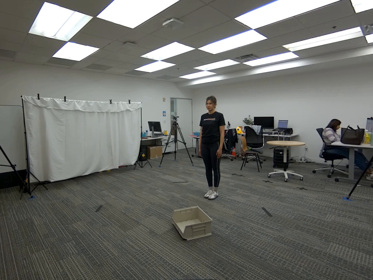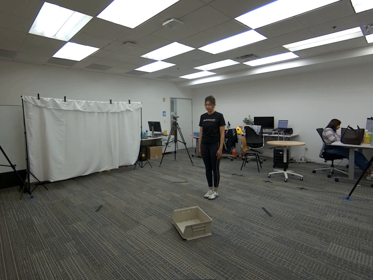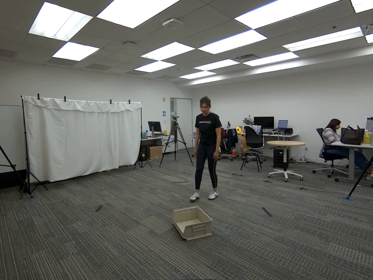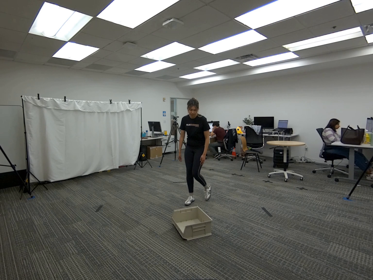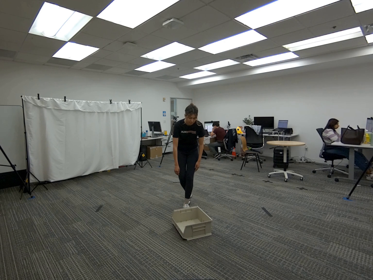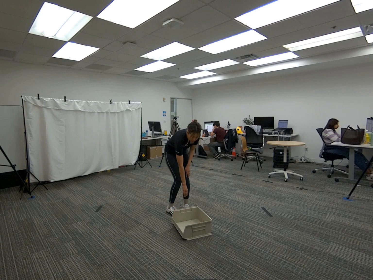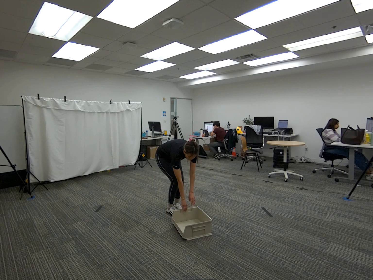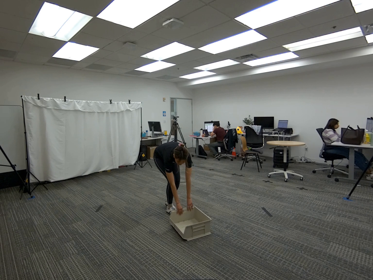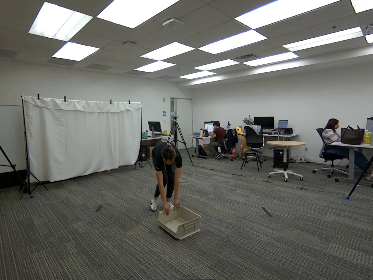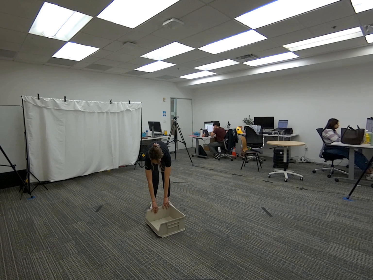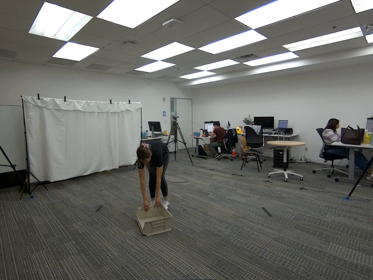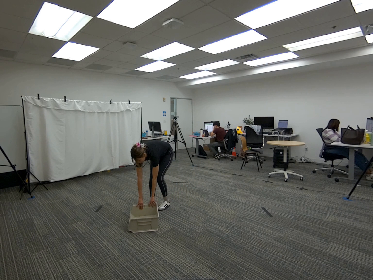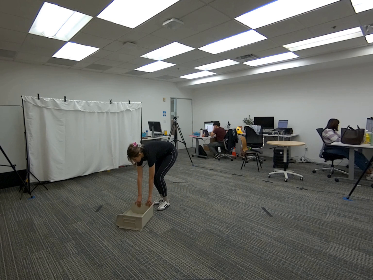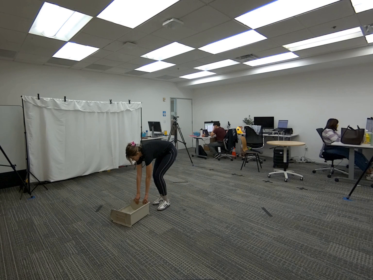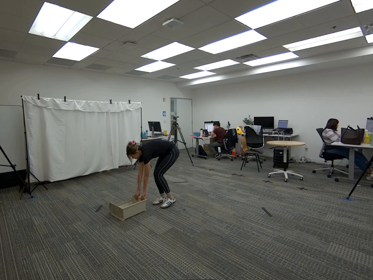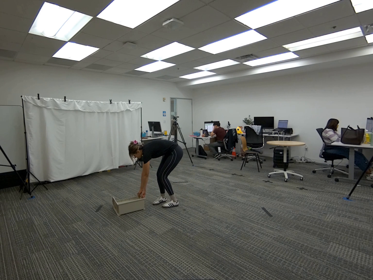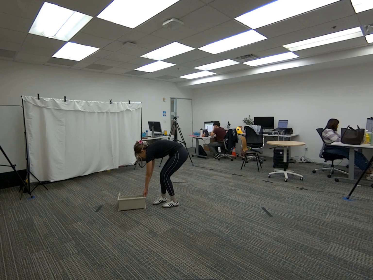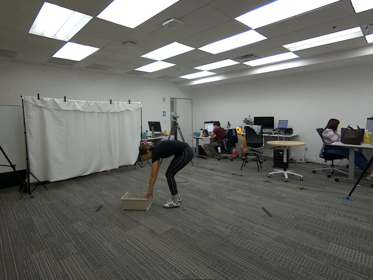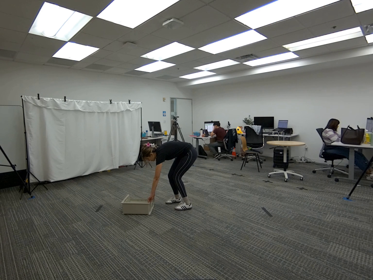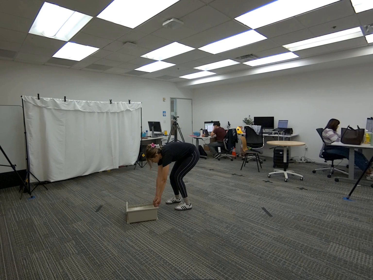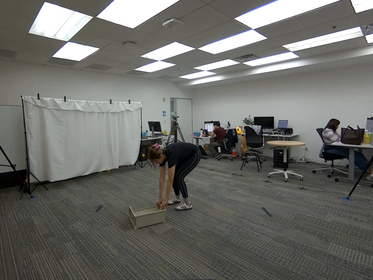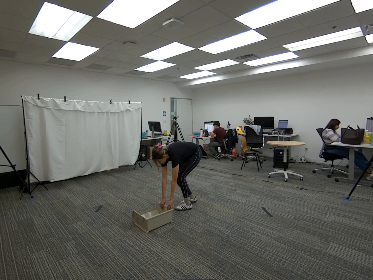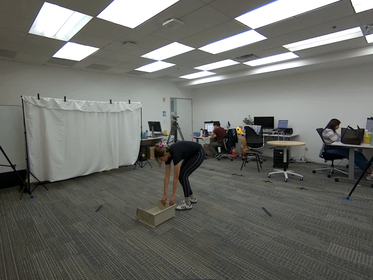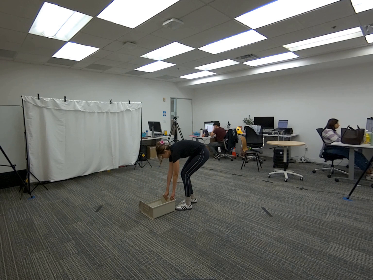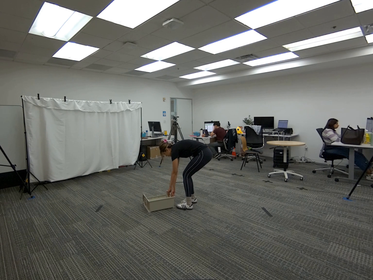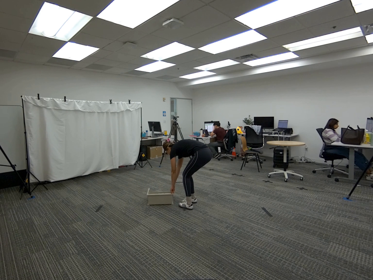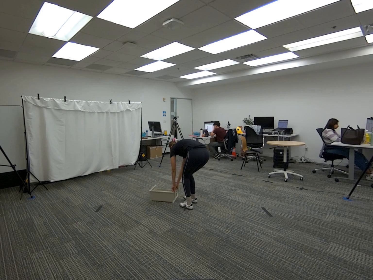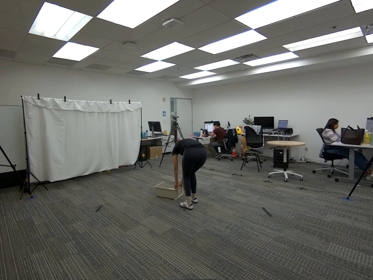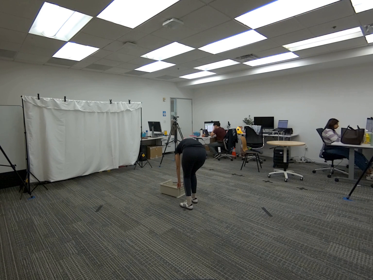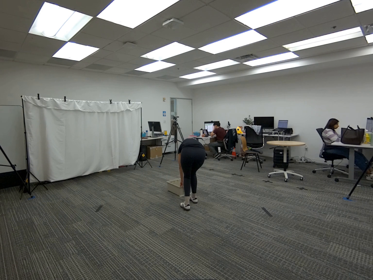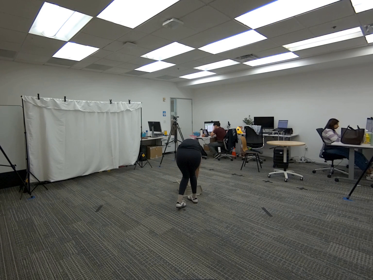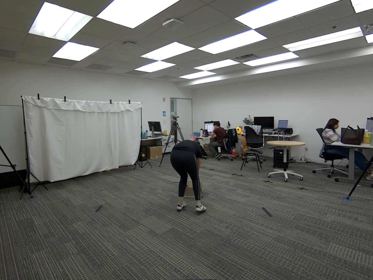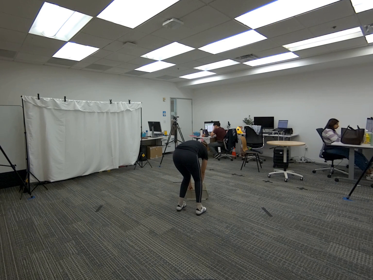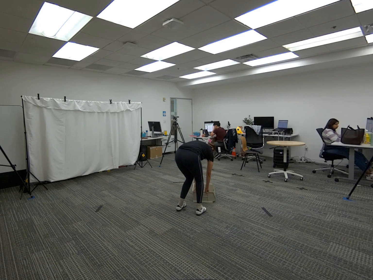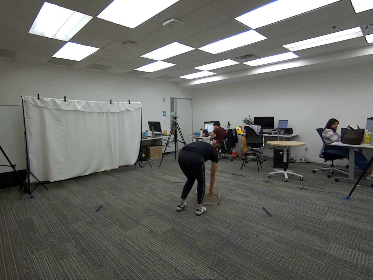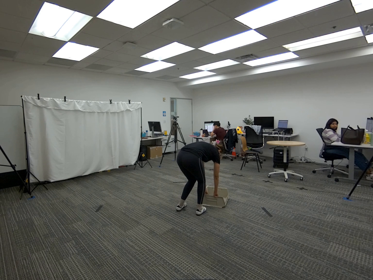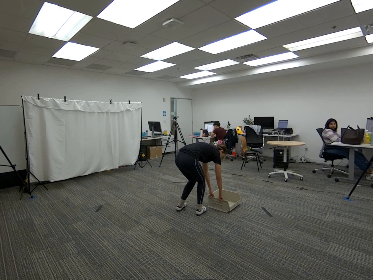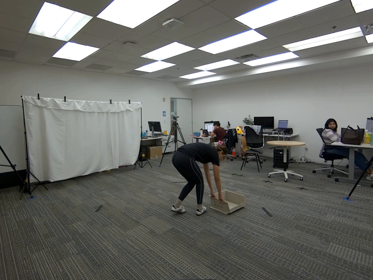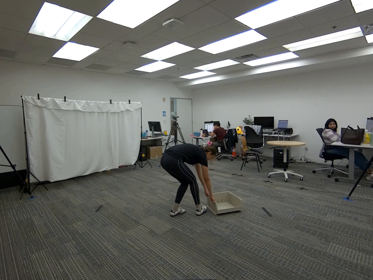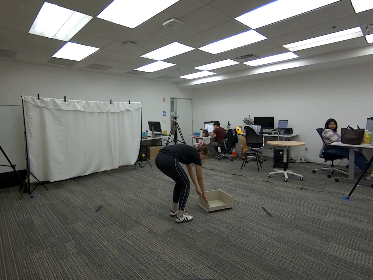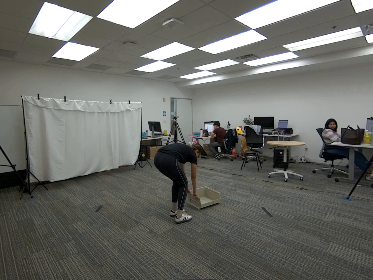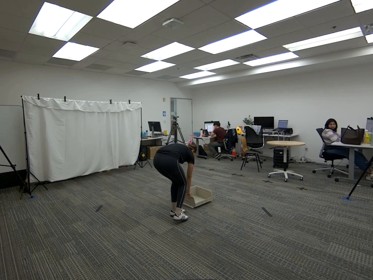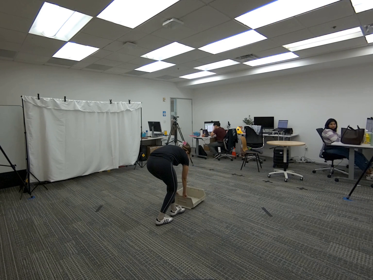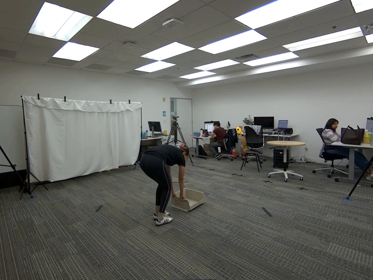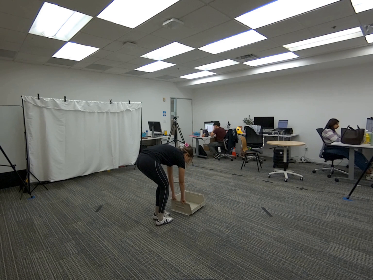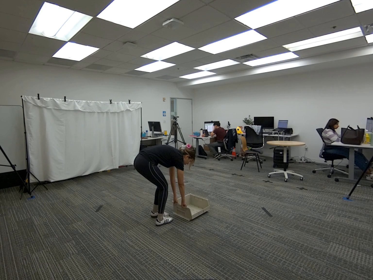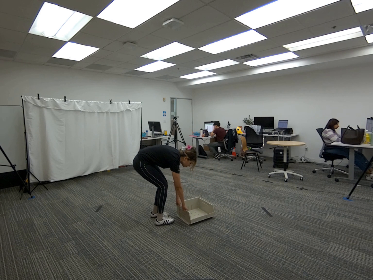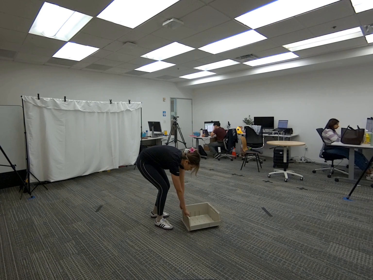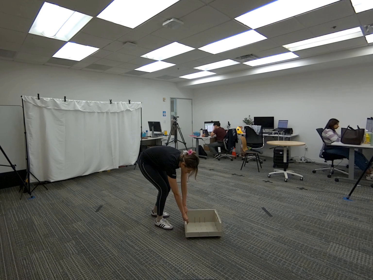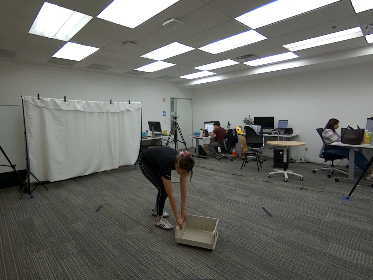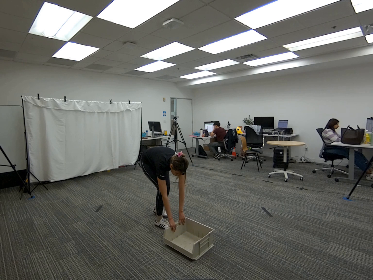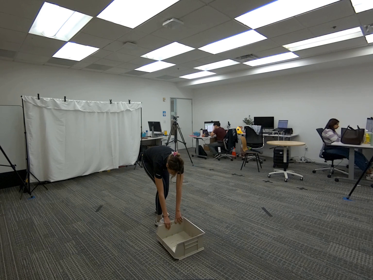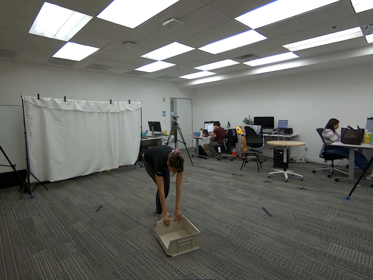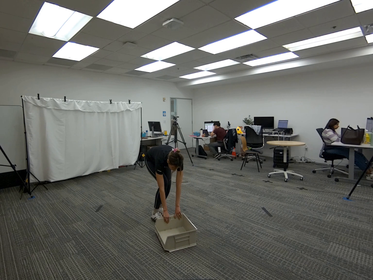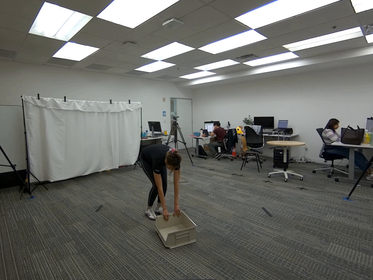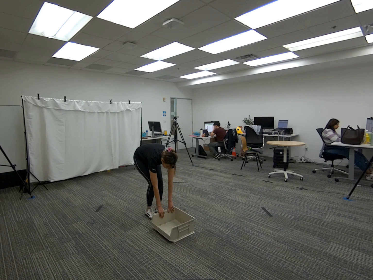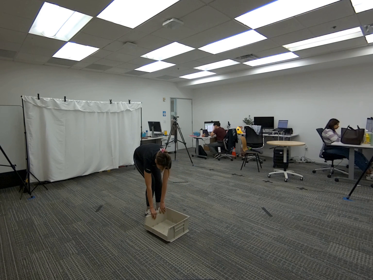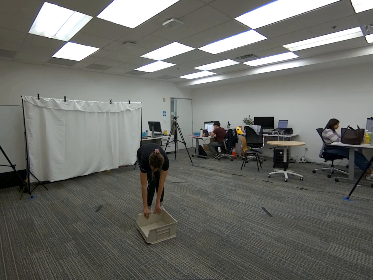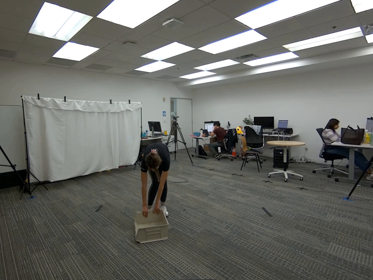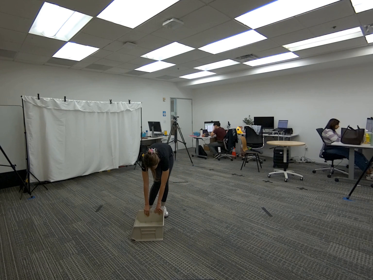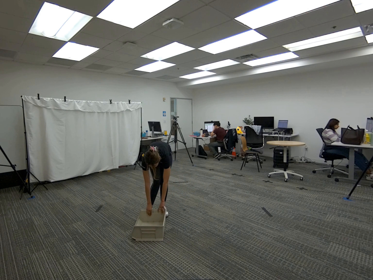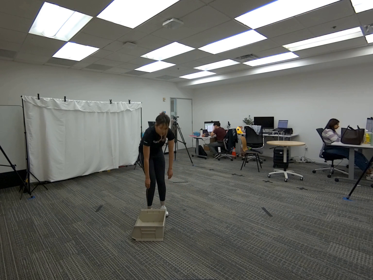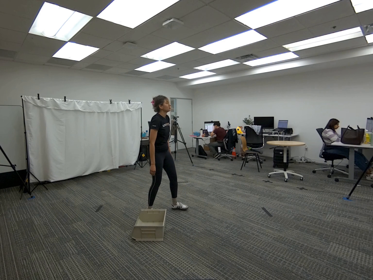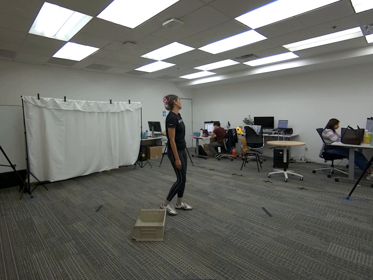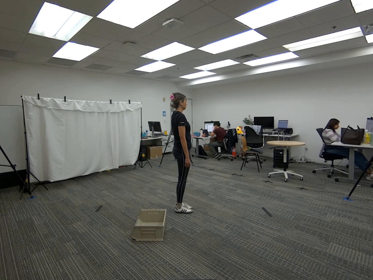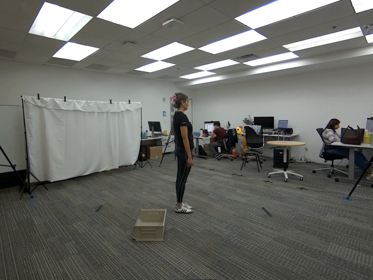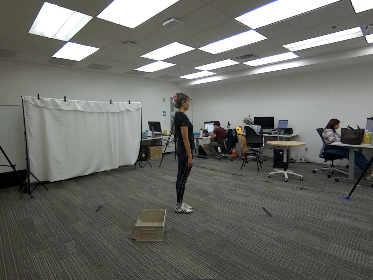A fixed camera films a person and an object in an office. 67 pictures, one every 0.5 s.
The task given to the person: Walk over to the beige bin on the ground and drag the bin within the bounding area.
